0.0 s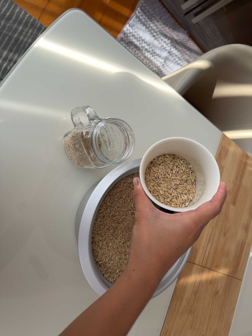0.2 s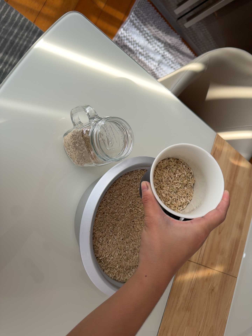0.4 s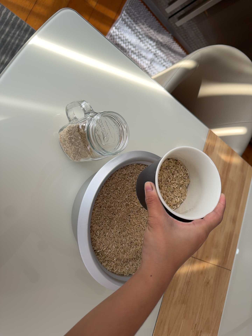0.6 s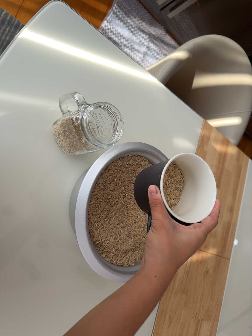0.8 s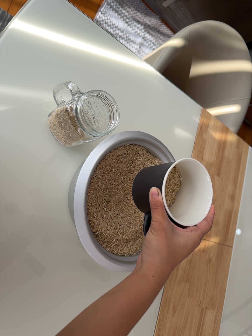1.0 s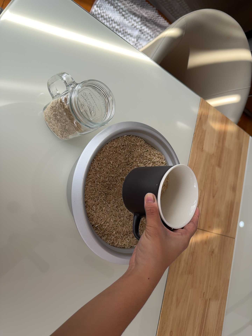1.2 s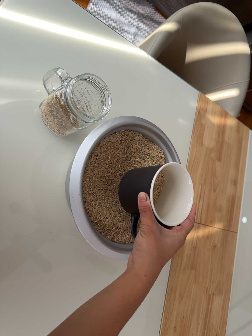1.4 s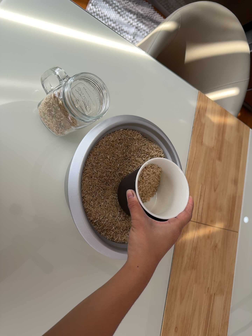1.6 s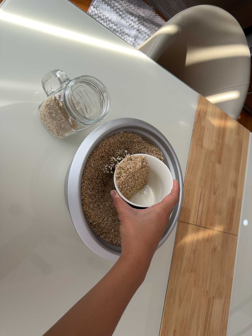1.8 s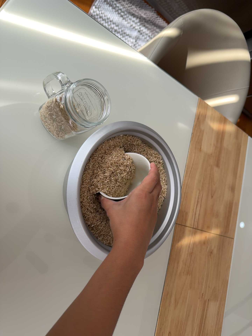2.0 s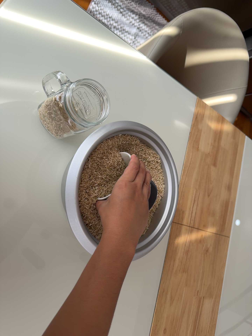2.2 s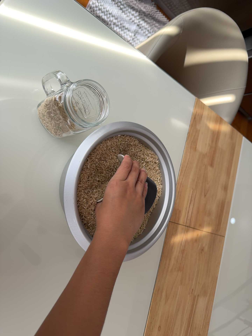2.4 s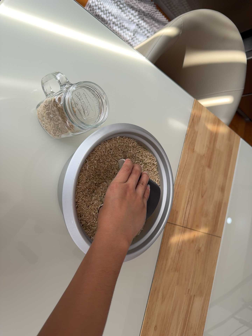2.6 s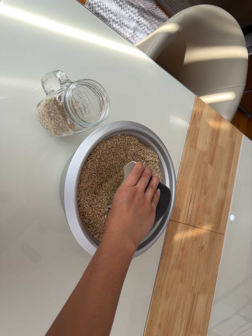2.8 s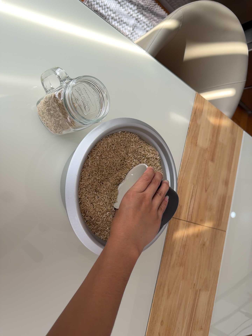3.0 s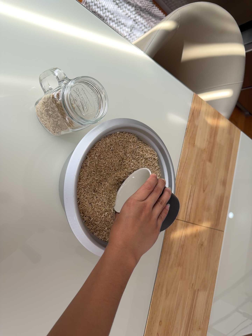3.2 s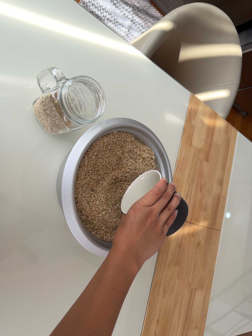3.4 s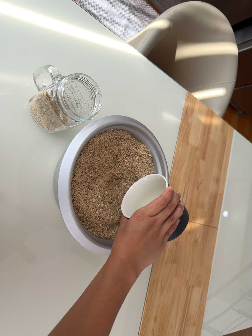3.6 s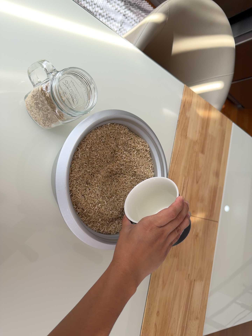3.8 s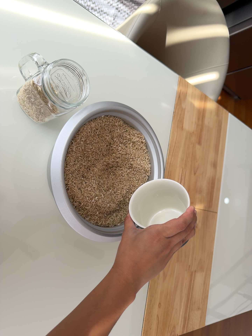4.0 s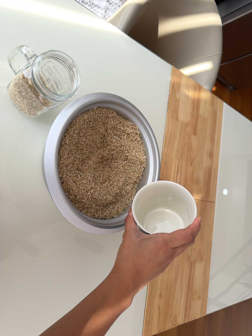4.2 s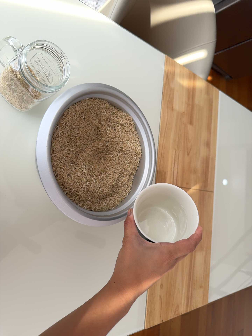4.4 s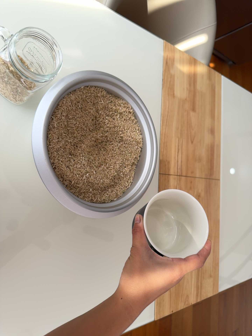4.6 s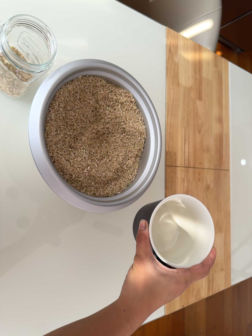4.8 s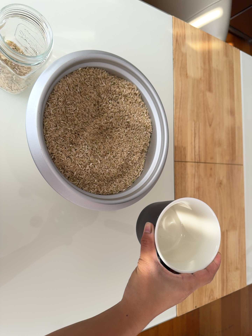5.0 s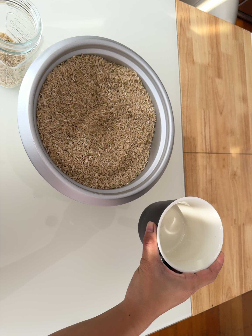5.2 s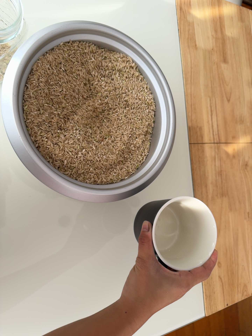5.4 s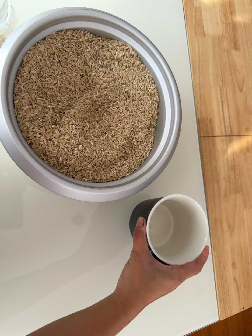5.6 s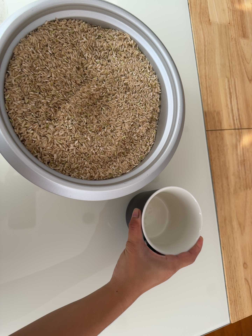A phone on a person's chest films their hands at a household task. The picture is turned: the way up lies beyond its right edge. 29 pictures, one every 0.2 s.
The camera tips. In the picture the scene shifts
upward.
0.0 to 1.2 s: The camera travels toward the bottom of its view, about 5 cm, so close, fixed things drift upward. It rolls about its line of sight by about 10 degrees, and the scene rotates counterclockwise.
1.2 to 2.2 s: The camera shifts only a little, or ends up much as it began.
2.2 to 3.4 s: The camera keeps its place and its aim.
3.4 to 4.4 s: The camera rolls about its line of sight by about 10 degrees, and the scene rotates counterclockwise.
4.4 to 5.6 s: The camera pans to its left by about 15 degrees. It travels forward and to its right, about 16 cm, so what stands in front looms larger. It rolls about its line of sight by about 10 degrees, and the scene rotates counterclockwise.
The film runs backward here.
